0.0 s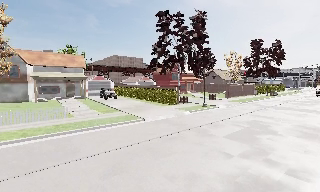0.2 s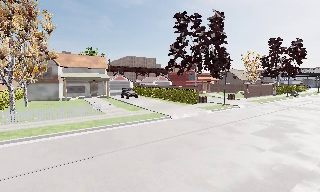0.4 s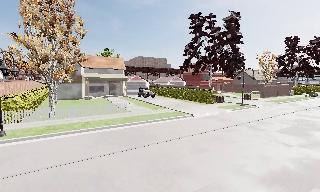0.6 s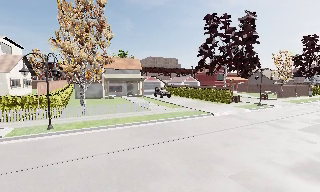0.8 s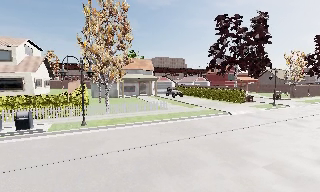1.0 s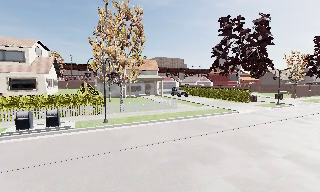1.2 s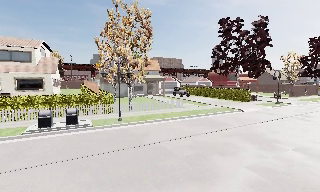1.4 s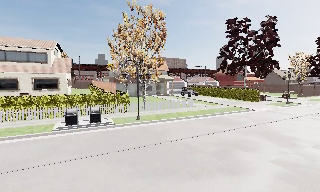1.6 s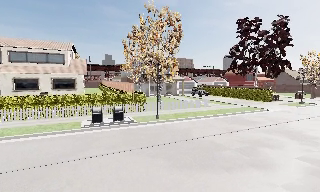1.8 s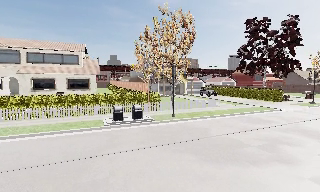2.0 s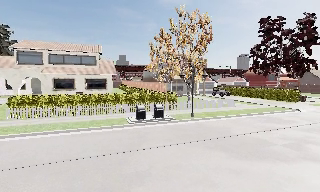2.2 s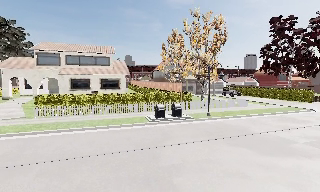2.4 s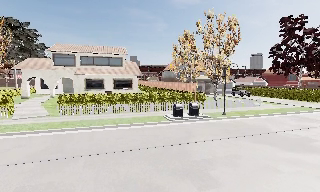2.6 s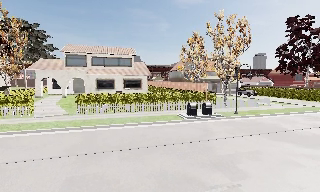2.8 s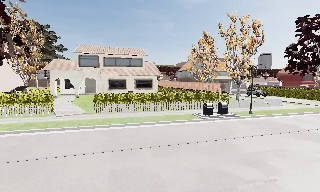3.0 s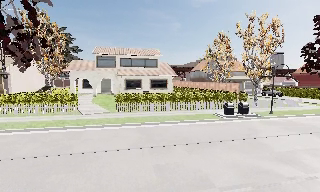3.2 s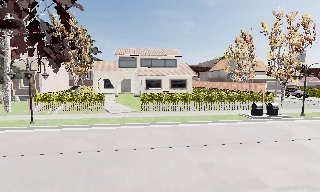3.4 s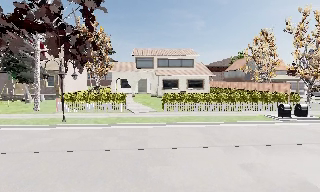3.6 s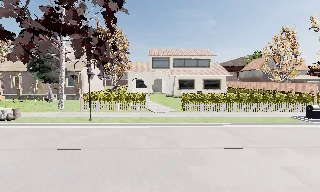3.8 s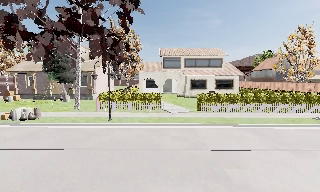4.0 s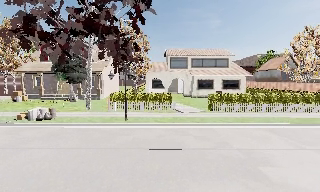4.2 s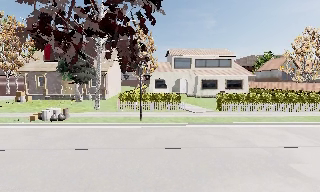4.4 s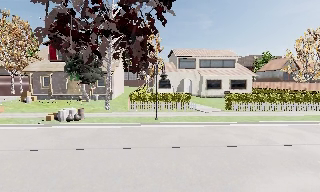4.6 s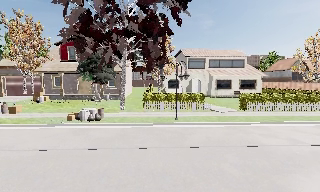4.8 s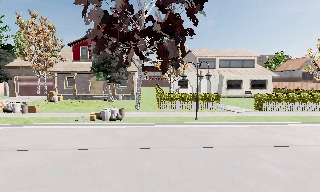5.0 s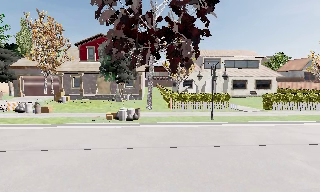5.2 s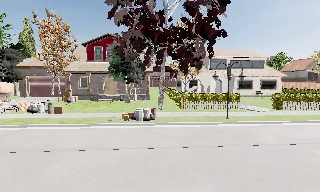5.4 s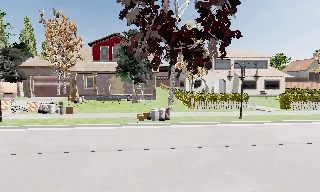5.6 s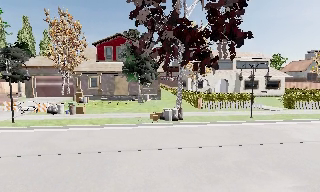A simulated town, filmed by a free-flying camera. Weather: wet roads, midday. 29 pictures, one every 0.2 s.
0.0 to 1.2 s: The camera swings to its left by about 10 degrees, and the scene slides to the right. It travels to its left and backward, about 9 m, so close, fixed things drift to the right.
1.2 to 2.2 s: The camera travels to its left and backward, about 6 m, so close, fixed things drift to the right.
2.2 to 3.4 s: The scene slides to the right, as the camera pans about 15 degrees to its left. It travels to its left, about 7 m, so close, fixed things drift to the right.
3.4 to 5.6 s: The camera travels to its left, about 15 m, so close, fixed things drift to the right.
The film runs backward here.
